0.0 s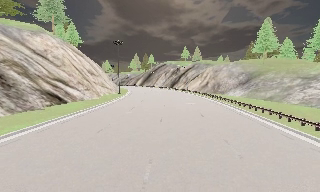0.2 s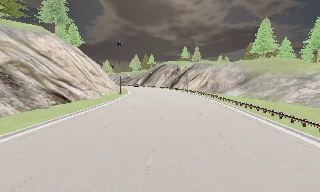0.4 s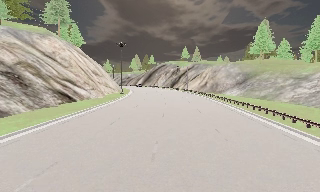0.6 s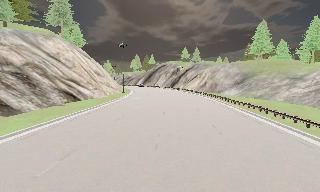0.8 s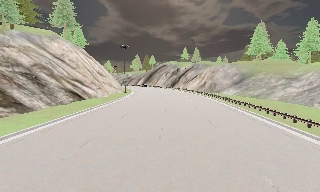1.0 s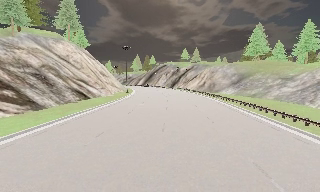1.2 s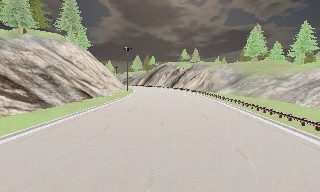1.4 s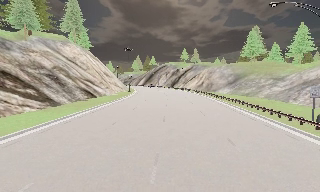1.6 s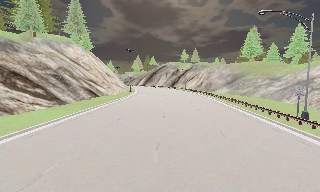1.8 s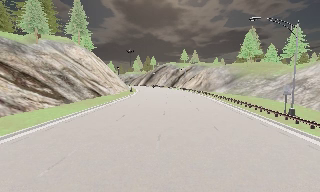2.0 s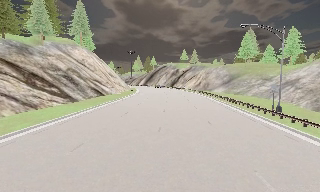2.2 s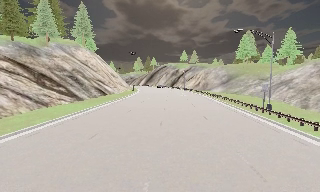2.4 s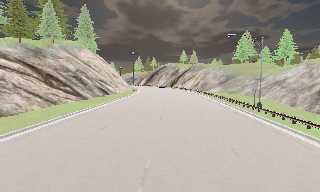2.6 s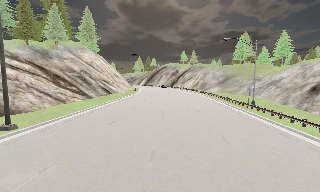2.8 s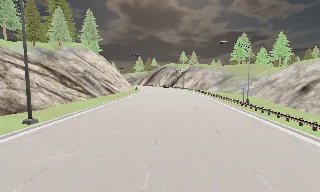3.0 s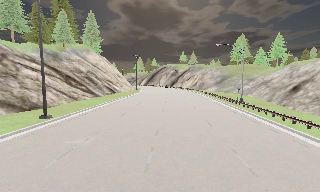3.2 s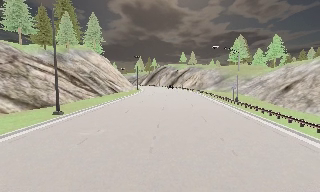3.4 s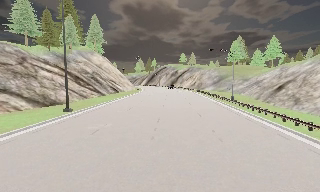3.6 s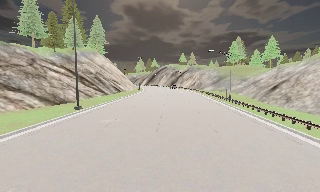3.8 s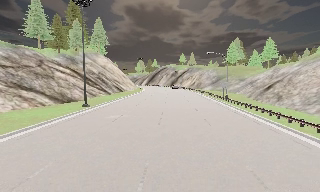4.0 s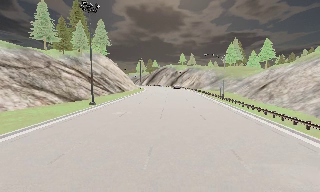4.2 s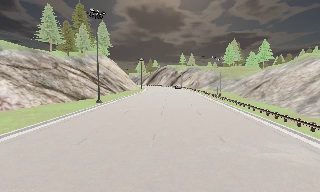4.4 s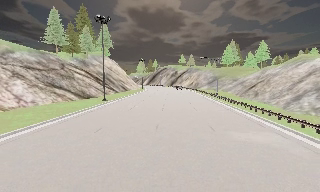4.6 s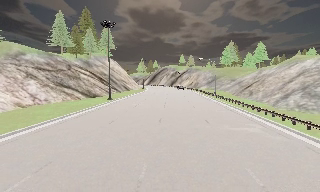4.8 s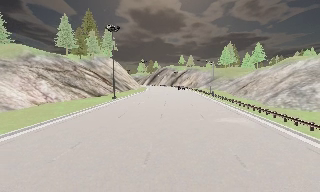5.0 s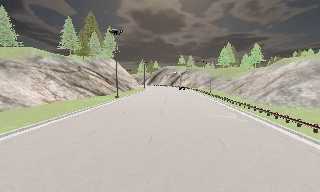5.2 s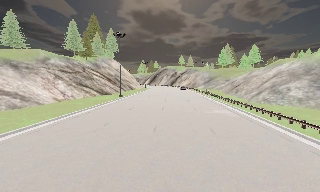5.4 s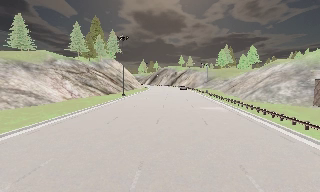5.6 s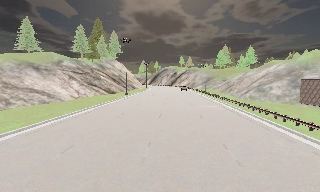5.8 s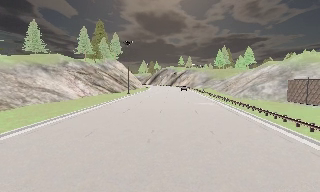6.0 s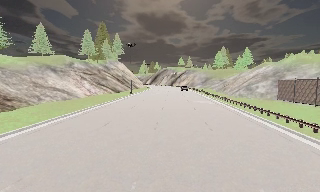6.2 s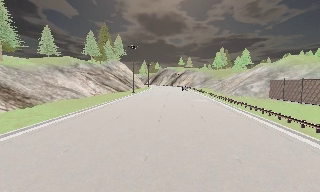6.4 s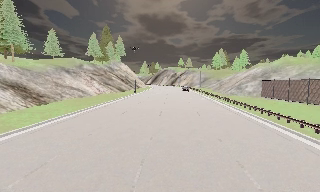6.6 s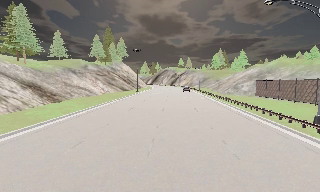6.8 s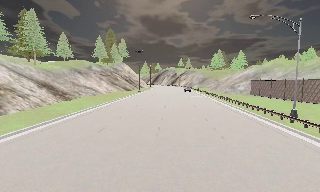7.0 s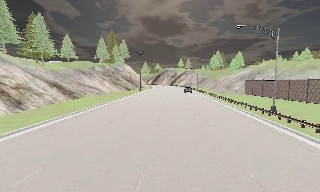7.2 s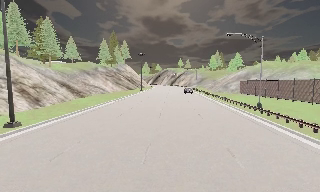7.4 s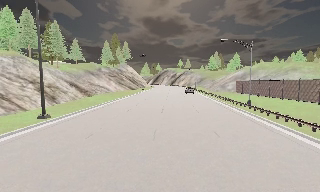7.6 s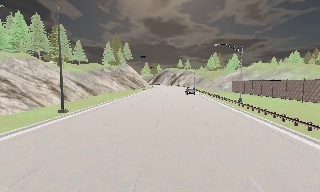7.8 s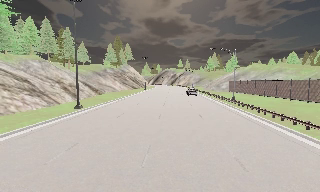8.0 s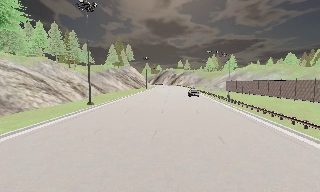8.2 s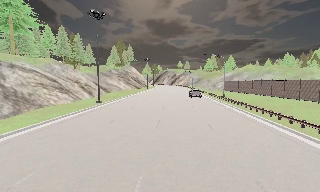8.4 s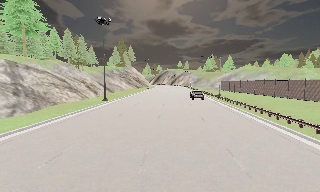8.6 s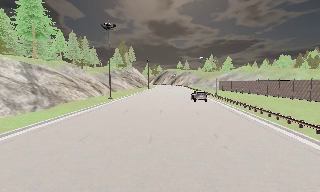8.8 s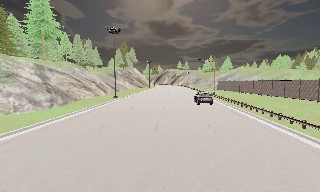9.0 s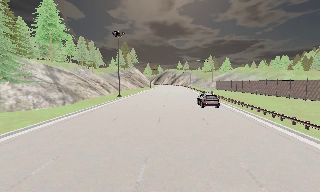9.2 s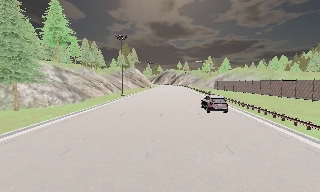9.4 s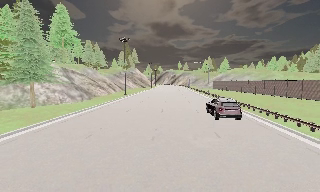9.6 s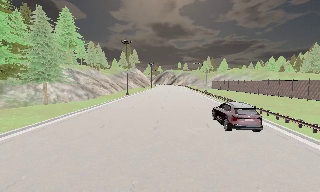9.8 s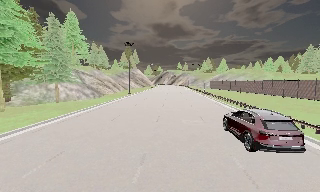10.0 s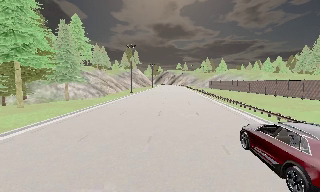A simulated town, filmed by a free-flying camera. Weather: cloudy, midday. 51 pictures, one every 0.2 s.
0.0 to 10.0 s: The camera travels backward, about 90 m, so what stands in front gets smaller. It gains speed.
The film runs backward here.
